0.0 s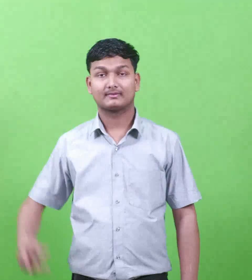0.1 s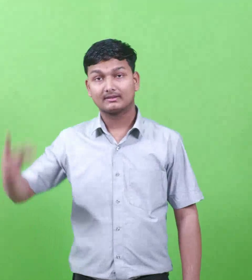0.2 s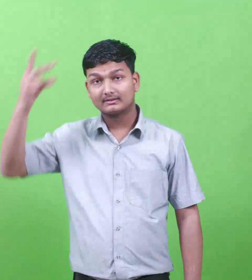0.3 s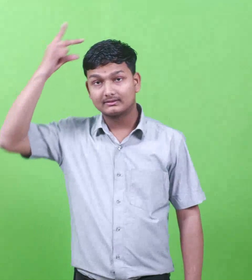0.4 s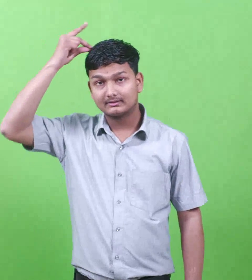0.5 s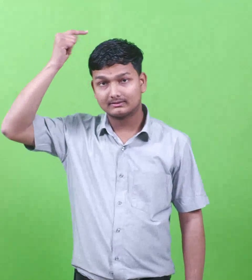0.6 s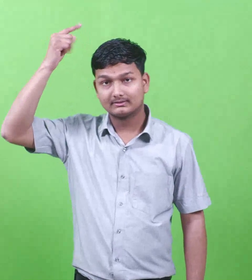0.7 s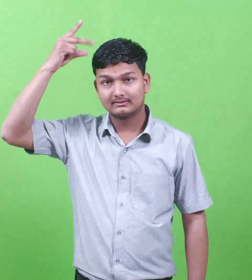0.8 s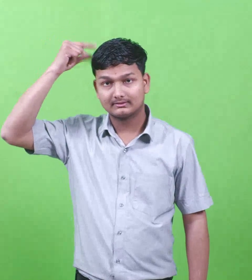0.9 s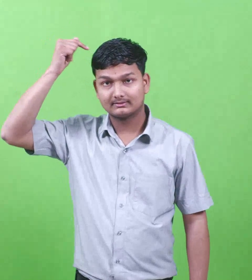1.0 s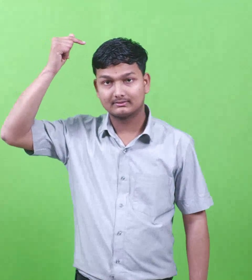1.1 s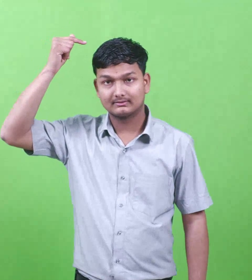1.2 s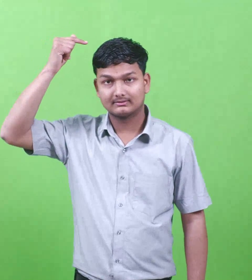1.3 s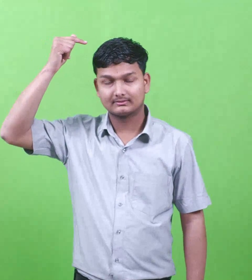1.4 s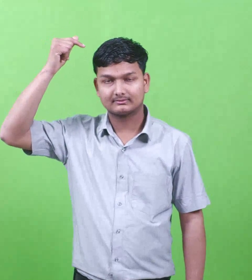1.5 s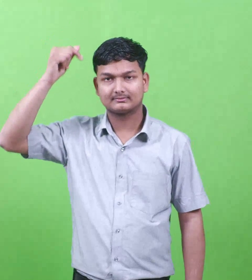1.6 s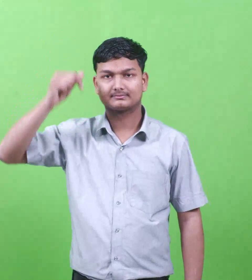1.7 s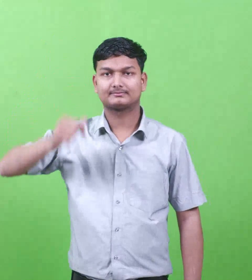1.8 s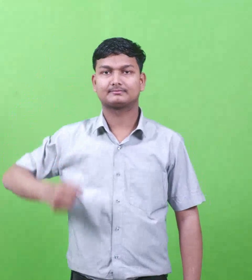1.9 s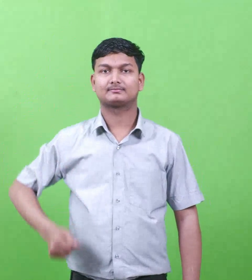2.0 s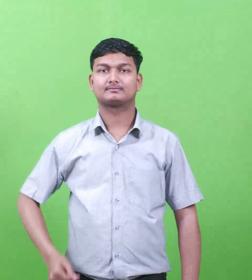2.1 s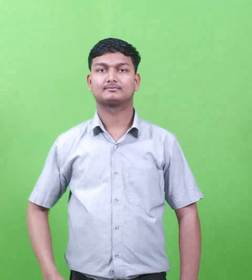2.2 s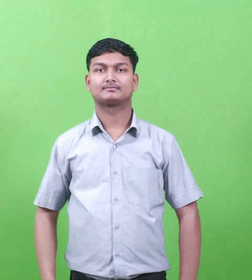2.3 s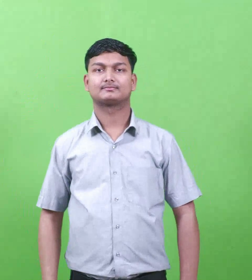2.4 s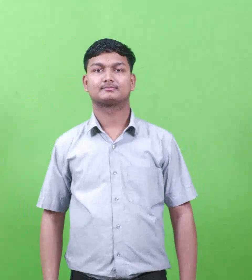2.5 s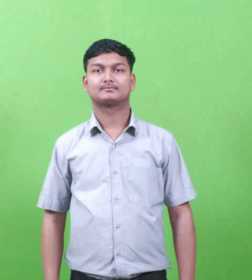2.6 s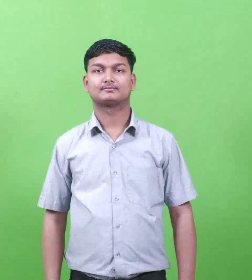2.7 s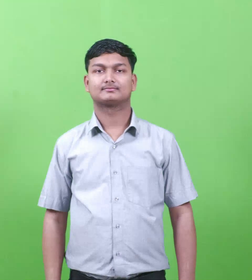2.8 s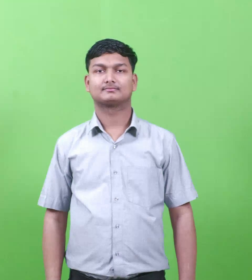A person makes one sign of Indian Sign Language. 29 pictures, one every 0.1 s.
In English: narcissus
